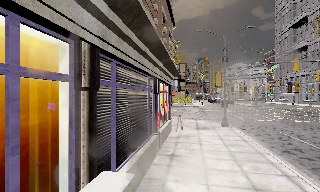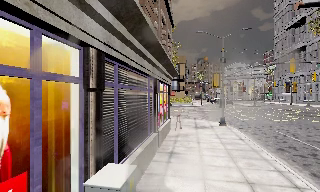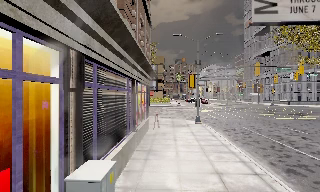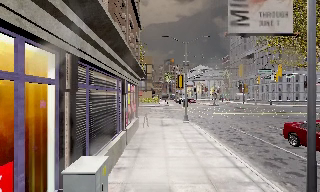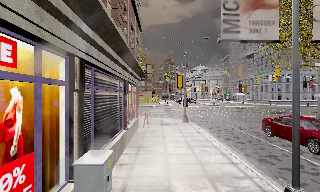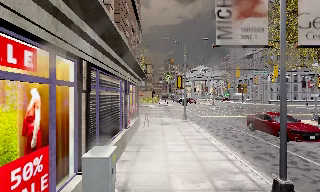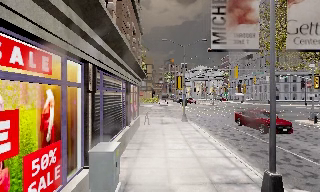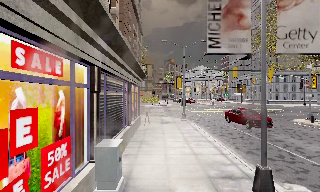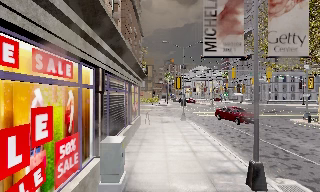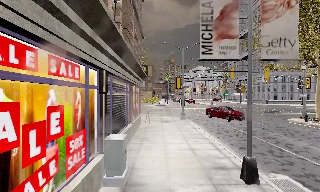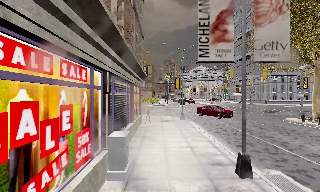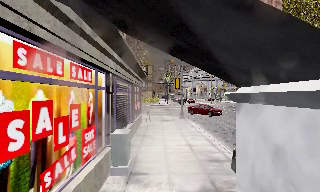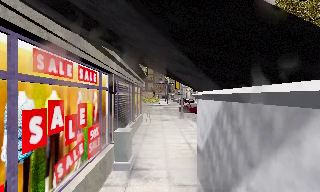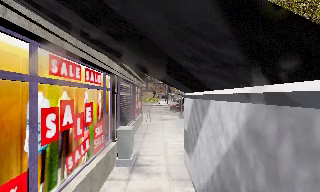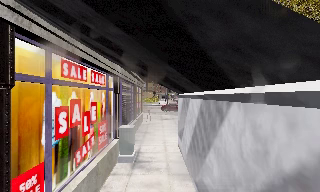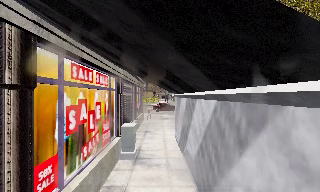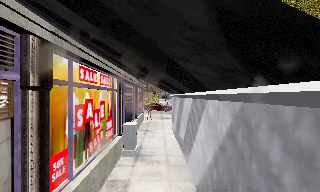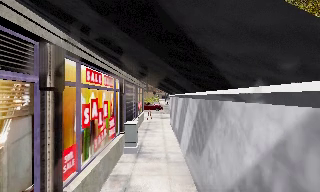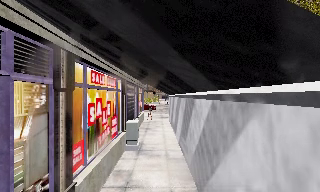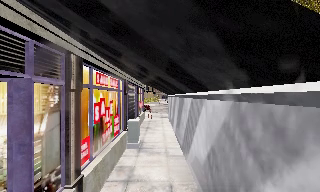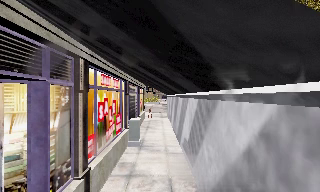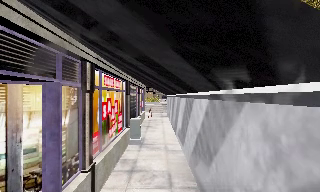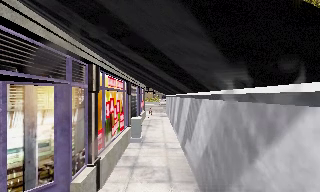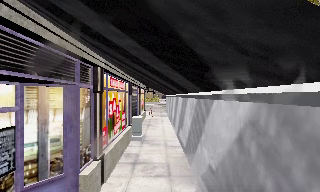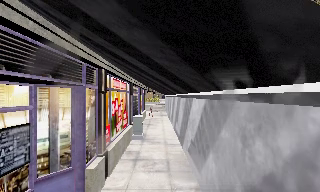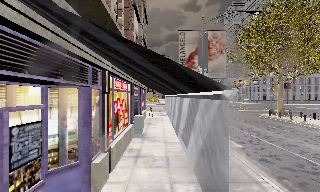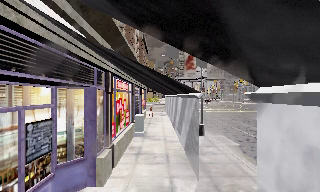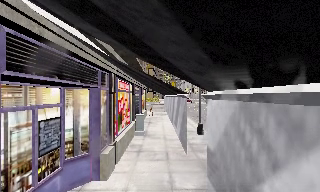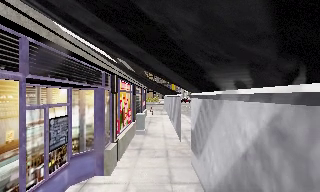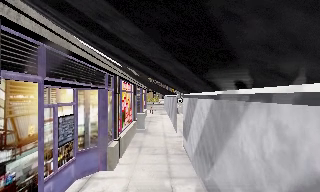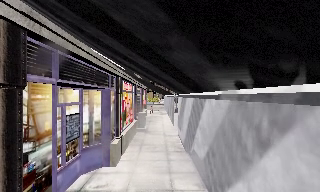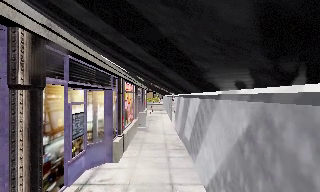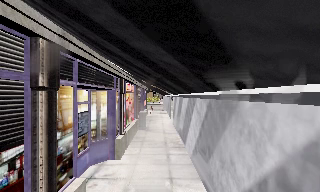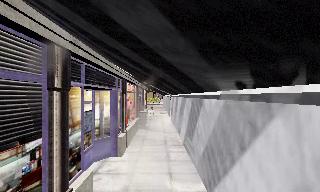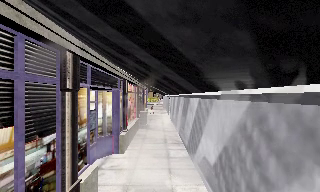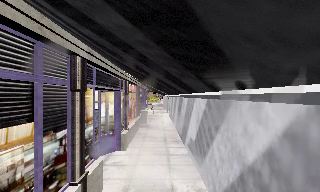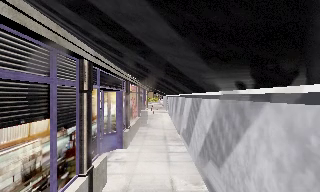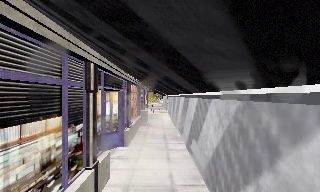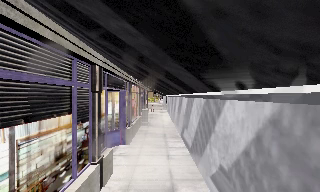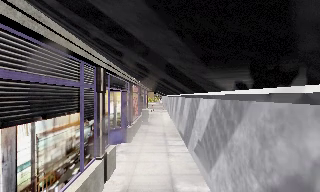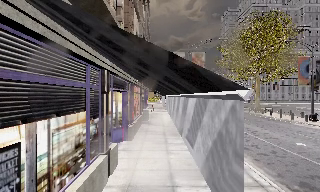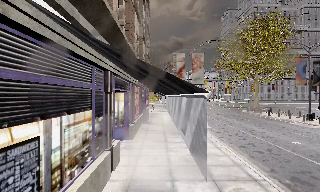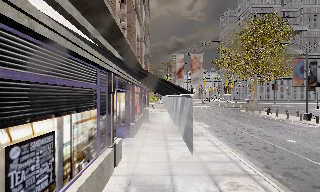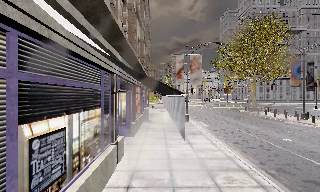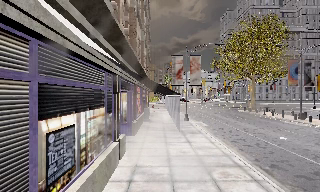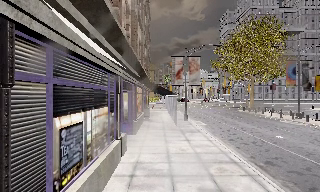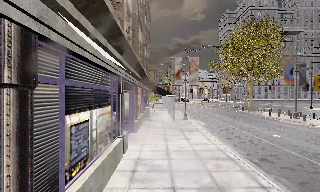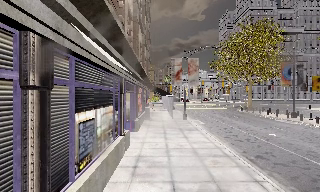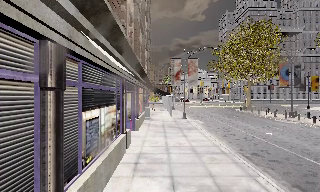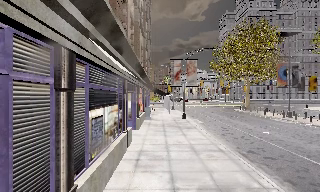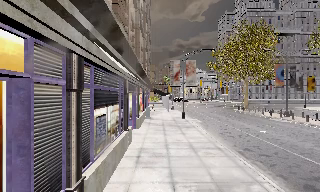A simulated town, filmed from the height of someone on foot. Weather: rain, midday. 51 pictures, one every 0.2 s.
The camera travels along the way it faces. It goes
backward.
0.0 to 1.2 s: The camera swings to its right by about 10 degrees, and the scene slides to the left. It travels backward, about 2 m, so what stands in front gets smaller.
1.2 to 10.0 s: The camera travels backward, about 14 m, so what stands in front gets smaller.
The film runs backward here.
